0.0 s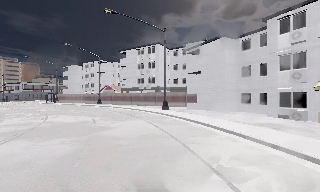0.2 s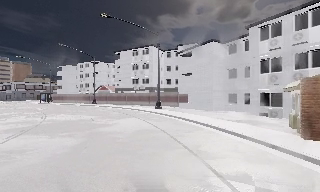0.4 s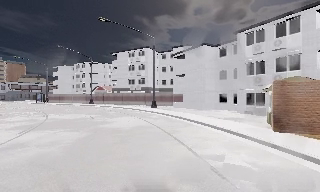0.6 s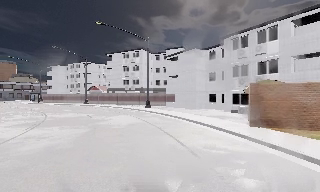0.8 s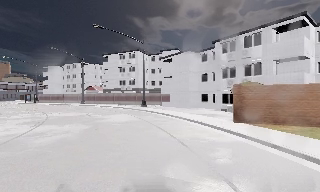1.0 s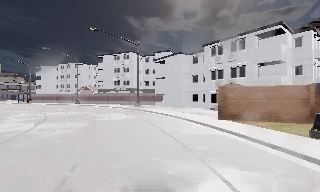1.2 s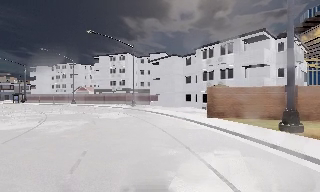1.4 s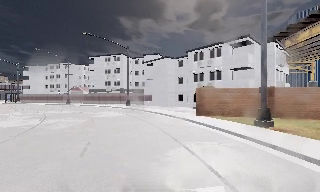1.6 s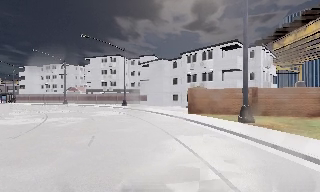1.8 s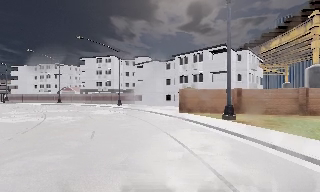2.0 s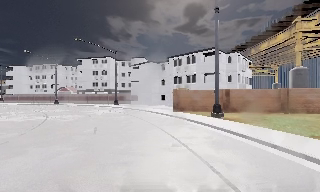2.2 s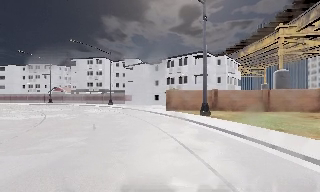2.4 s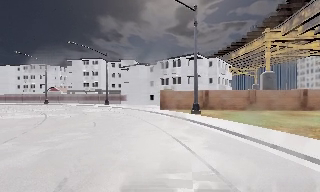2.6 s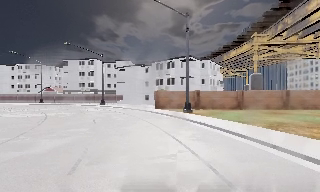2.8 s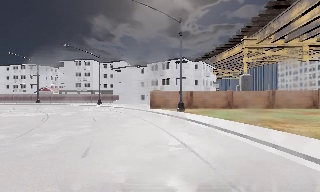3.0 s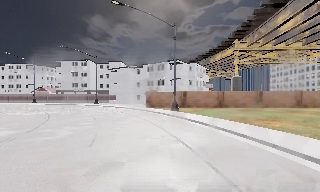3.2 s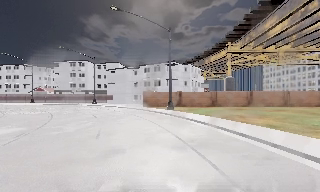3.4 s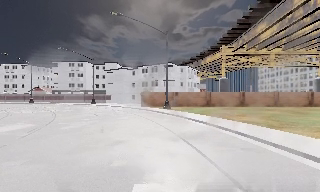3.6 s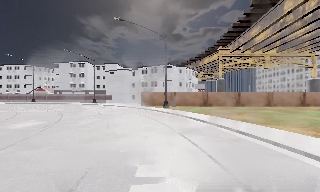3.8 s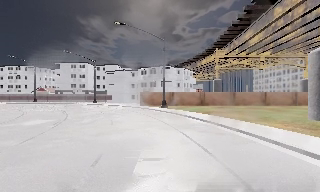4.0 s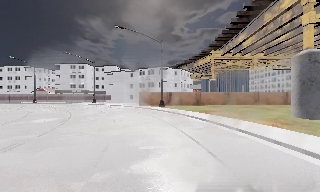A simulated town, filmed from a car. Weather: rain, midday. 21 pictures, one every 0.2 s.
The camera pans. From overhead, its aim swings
clockwise.
The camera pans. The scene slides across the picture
to the left.
0.0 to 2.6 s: The scene slides to the left, as the camera pans about 25 degrees to its right. It travels backward, about 15 m, so what stands in front gets smaller.
2.6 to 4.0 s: The camera travels backward, about 8 m, so what stands in front gets smaller.
The film runs backward here.
